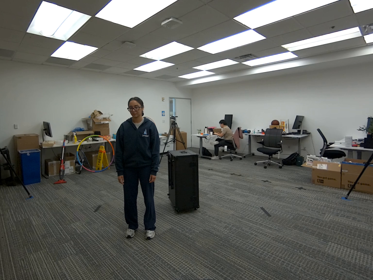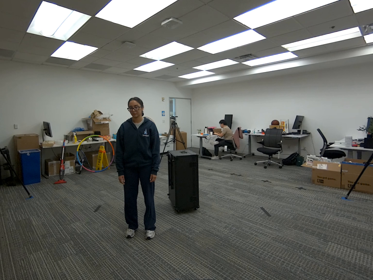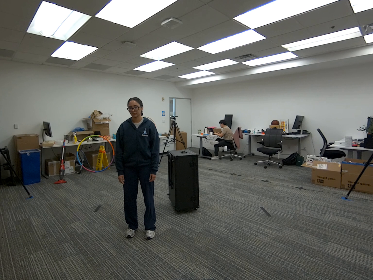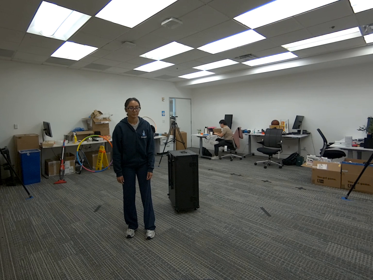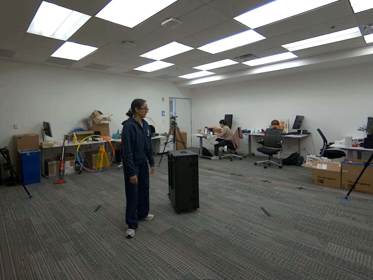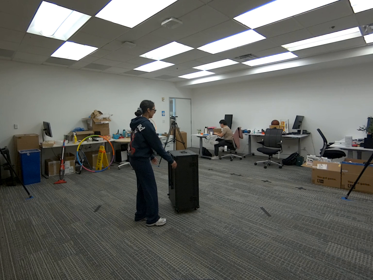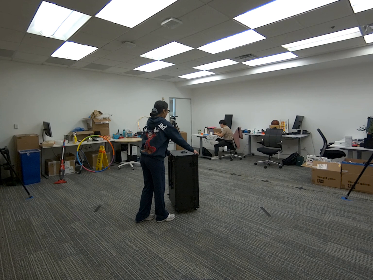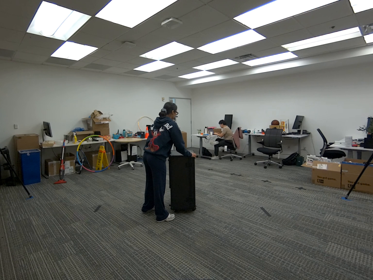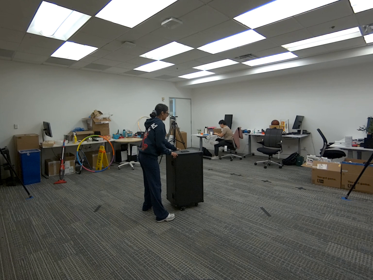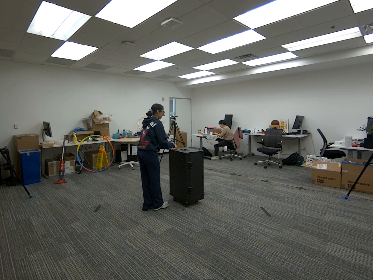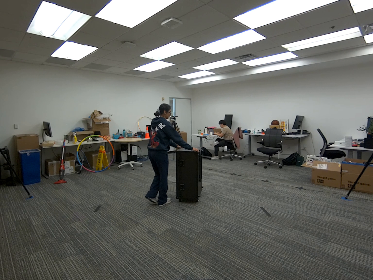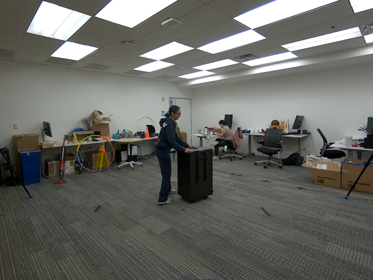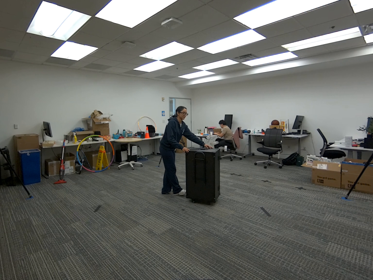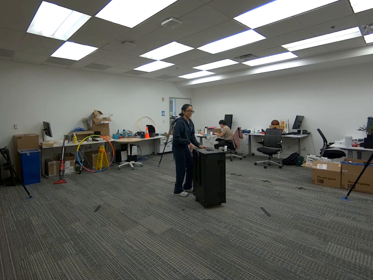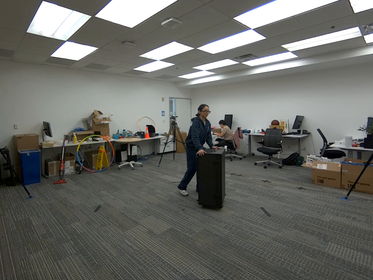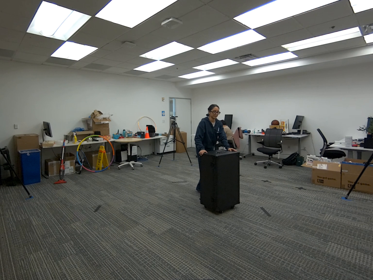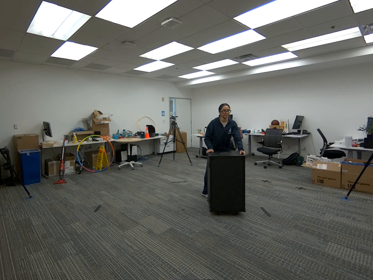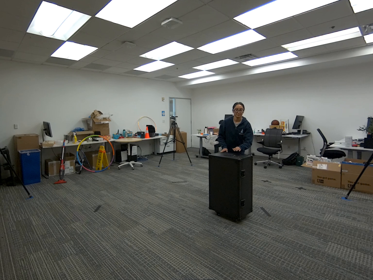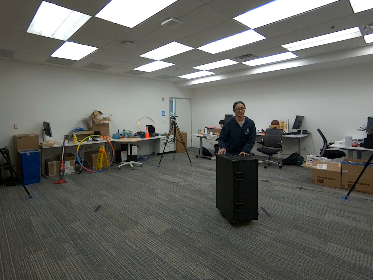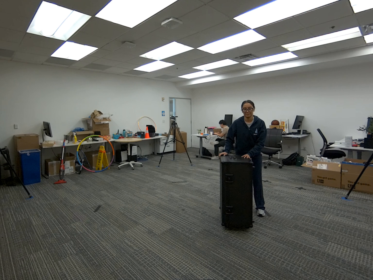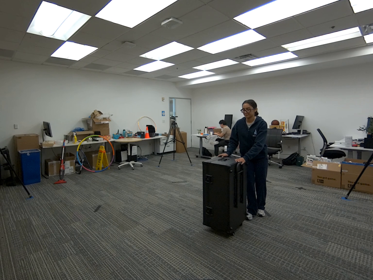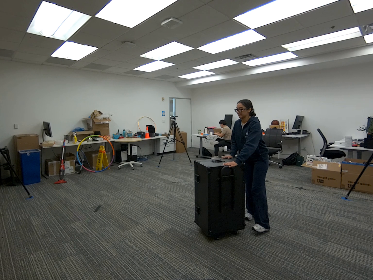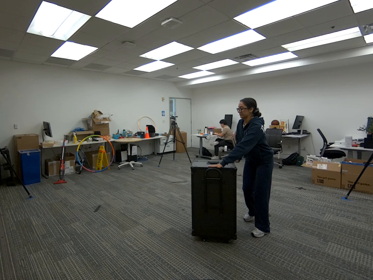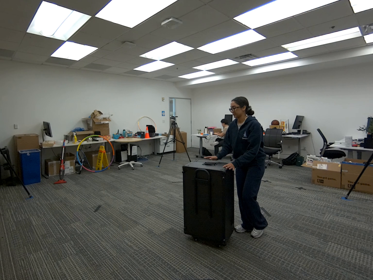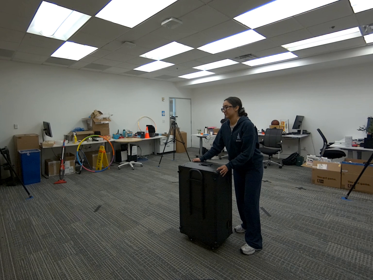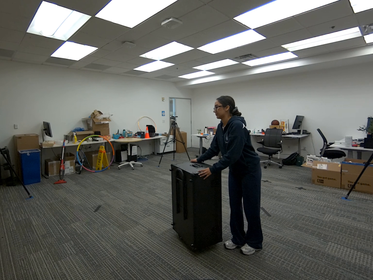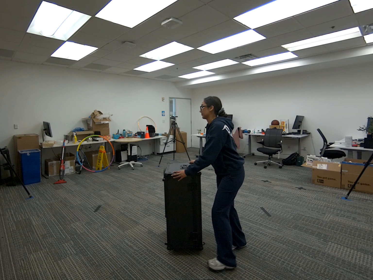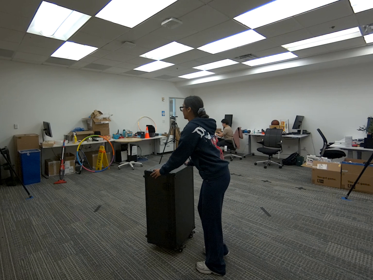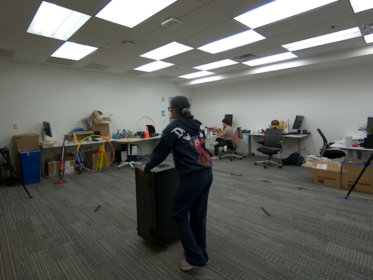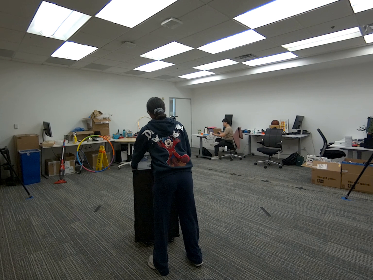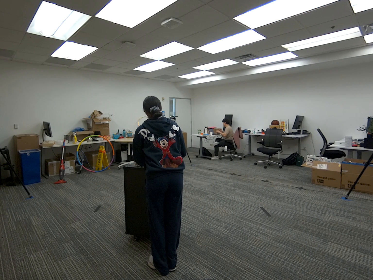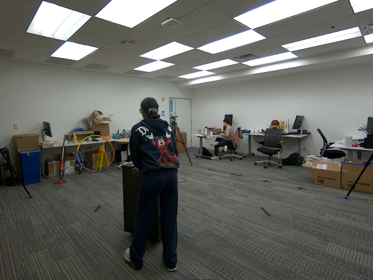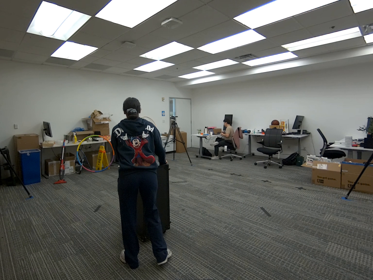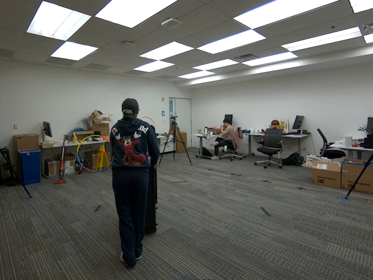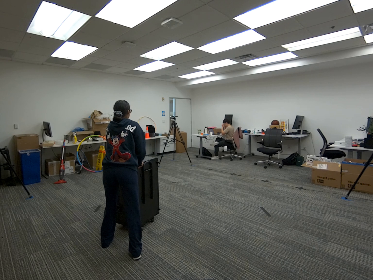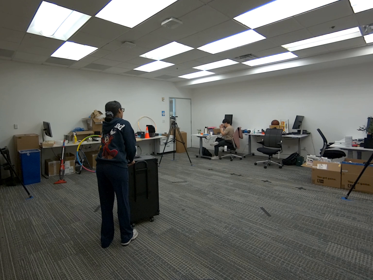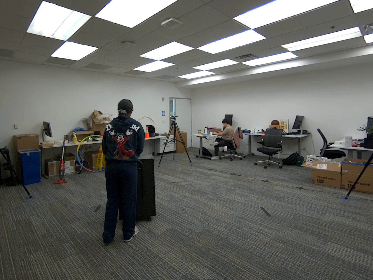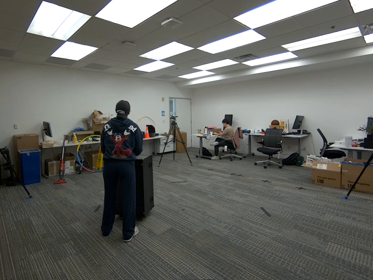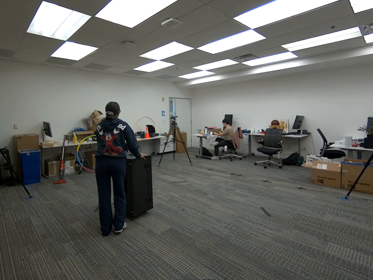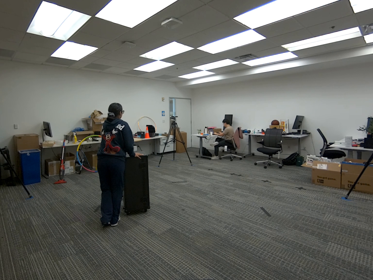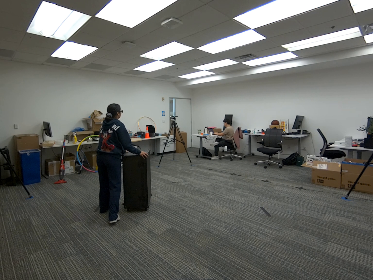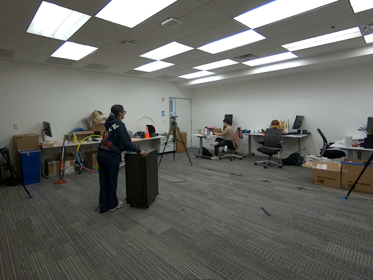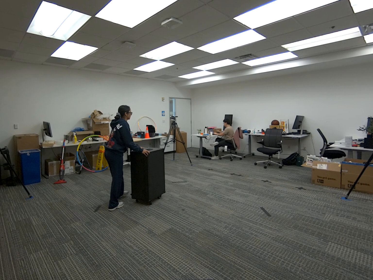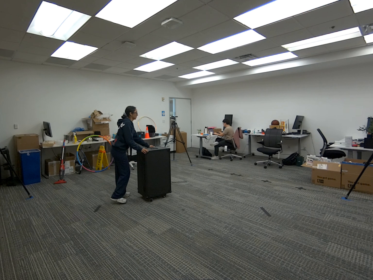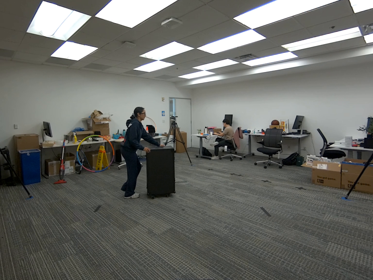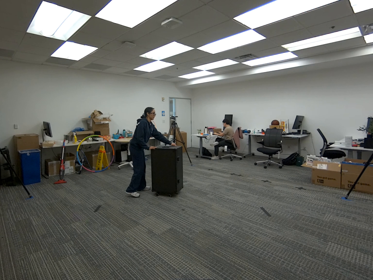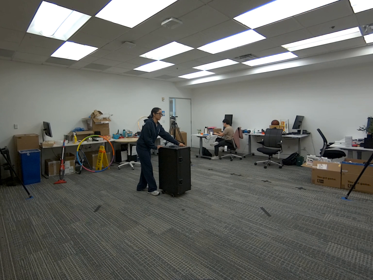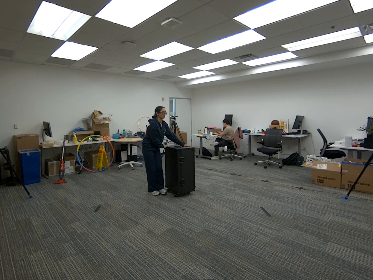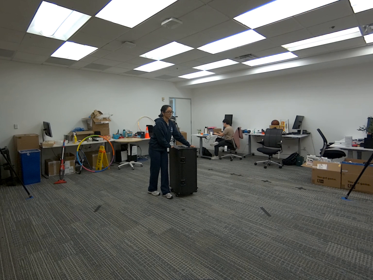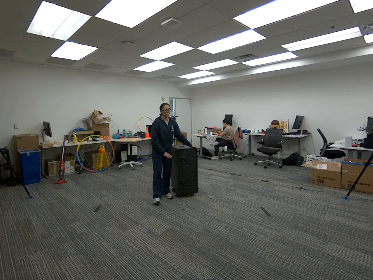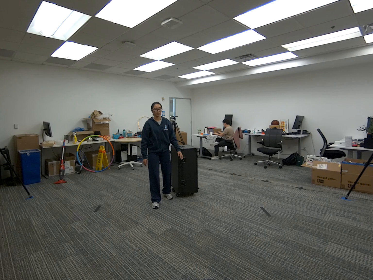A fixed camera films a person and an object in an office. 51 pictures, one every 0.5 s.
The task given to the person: Walk over to the G1 Box and rotate the box around the bounding area.
